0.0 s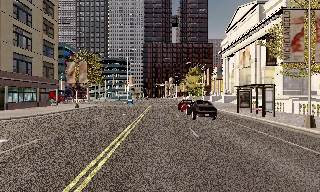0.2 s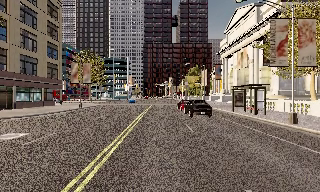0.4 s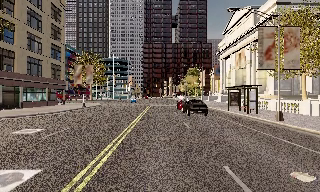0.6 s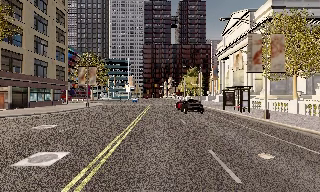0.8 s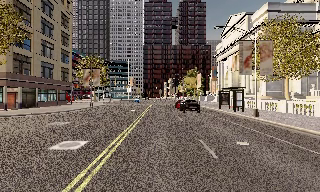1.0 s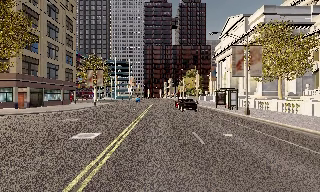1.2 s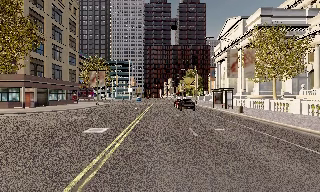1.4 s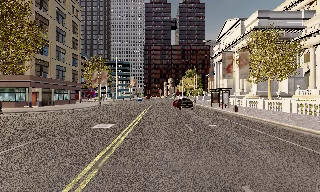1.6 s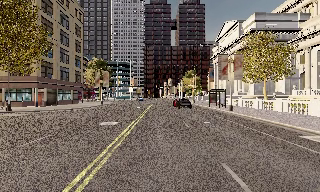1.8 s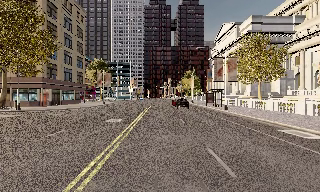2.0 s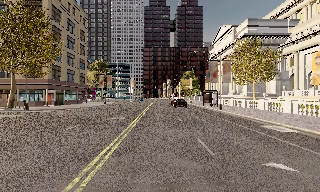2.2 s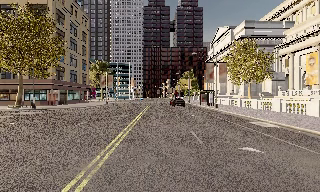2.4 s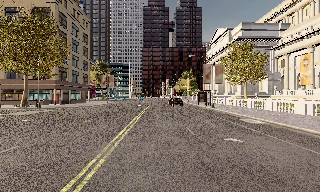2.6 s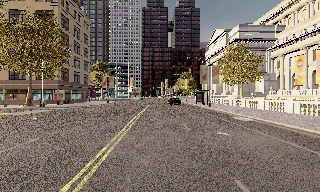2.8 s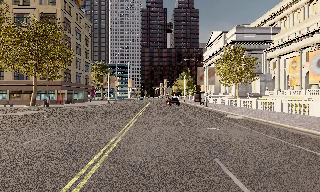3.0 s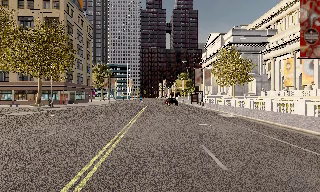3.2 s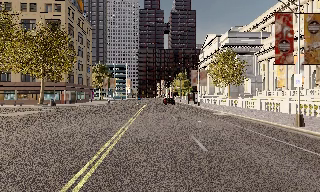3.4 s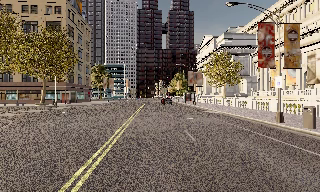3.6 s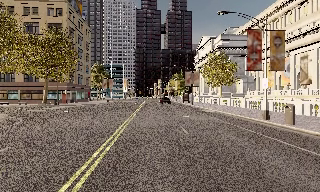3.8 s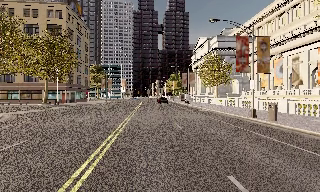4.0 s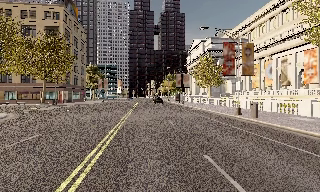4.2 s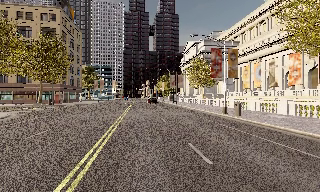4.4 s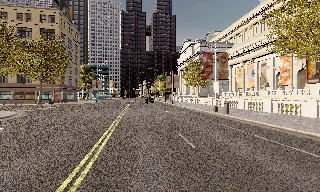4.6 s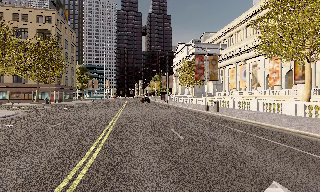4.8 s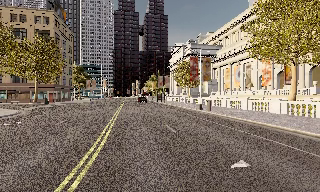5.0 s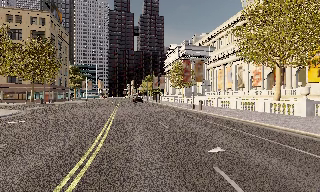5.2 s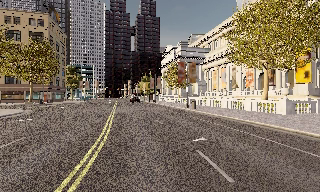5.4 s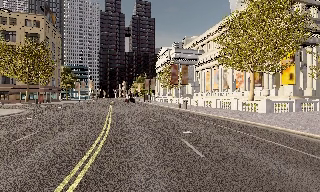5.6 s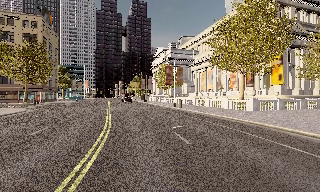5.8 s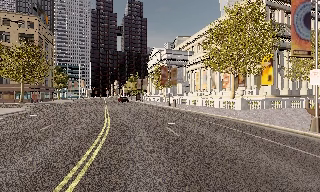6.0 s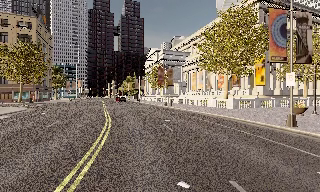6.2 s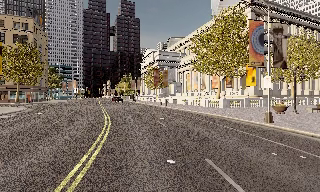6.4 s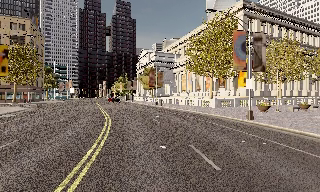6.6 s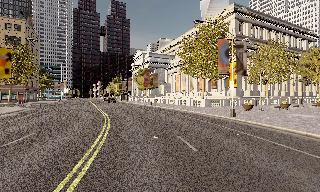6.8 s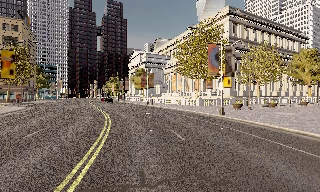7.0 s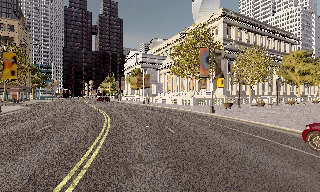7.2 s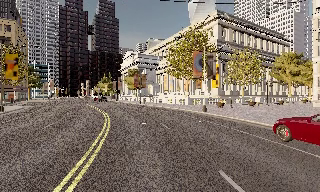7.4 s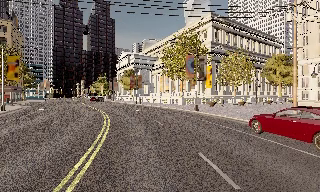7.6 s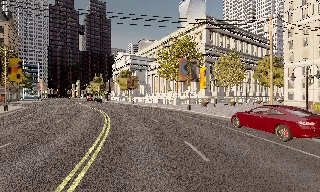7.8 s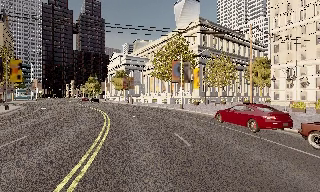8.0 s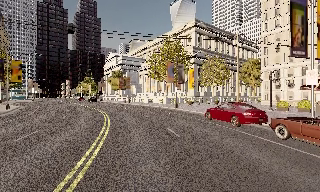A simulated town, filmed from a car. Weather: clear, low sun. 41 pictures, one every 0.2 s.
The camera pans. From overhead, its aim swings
clockwise.
The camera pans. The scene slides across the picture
to the left.
0.0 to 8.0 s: The camera swings to its right by about 35 degrees, and the scene slides to the left. It travels backward, about 50 m.
The film runs backward here.
